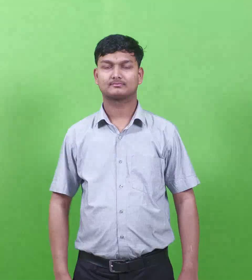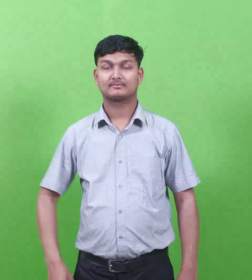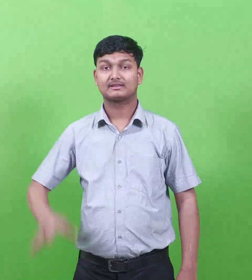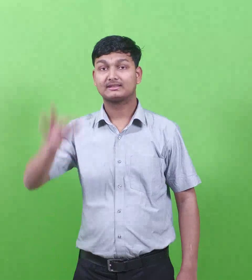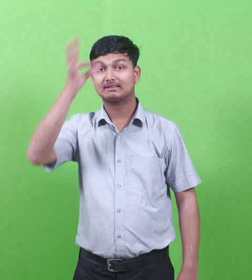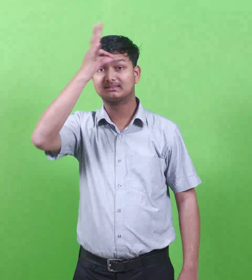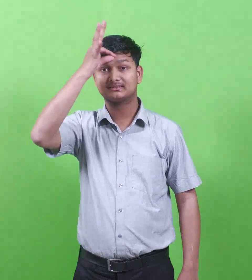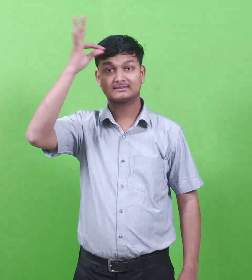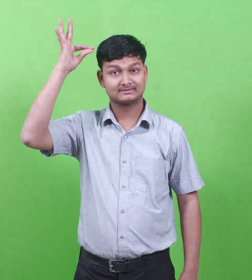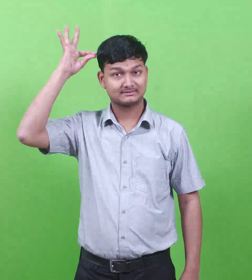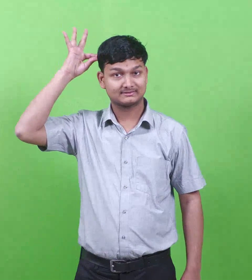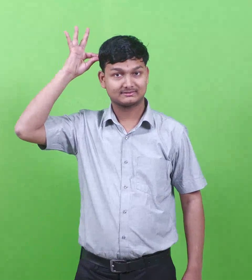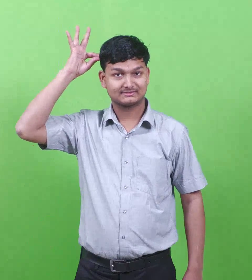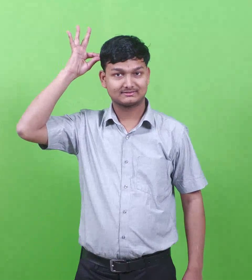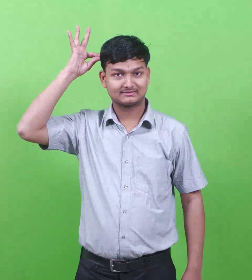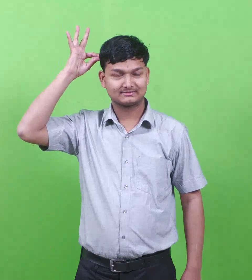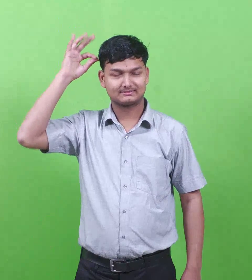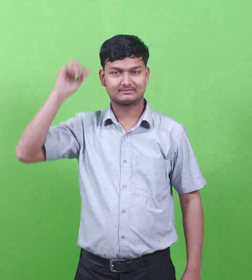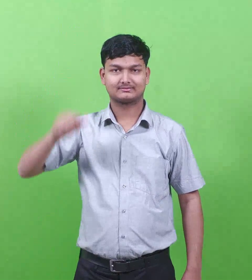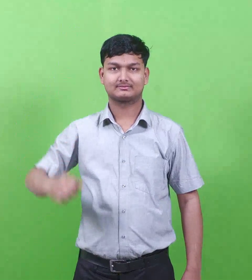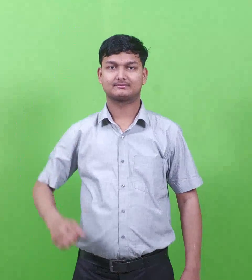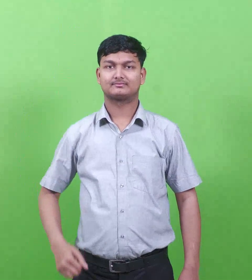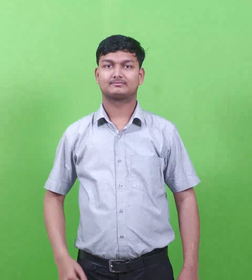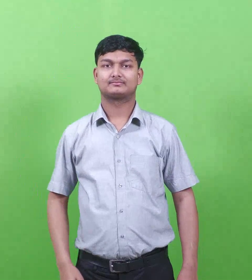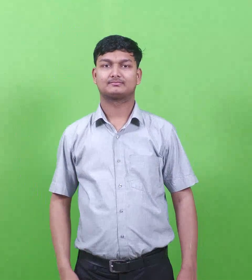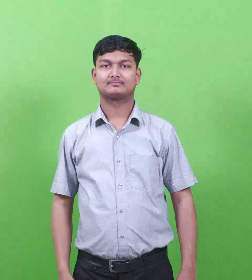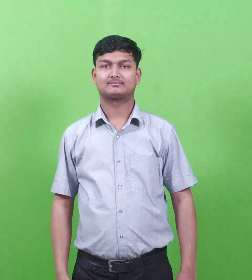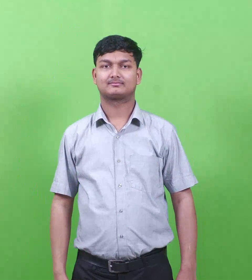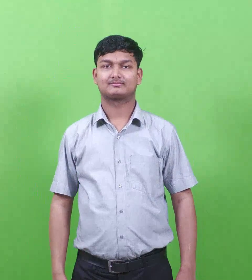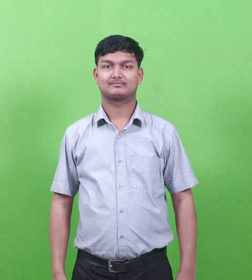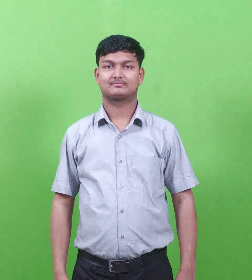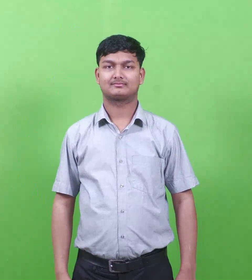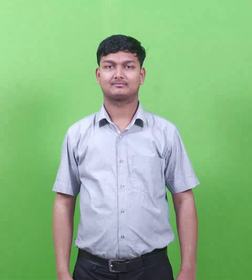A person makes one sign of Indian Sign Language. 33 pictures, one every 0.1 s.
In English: tryphena
